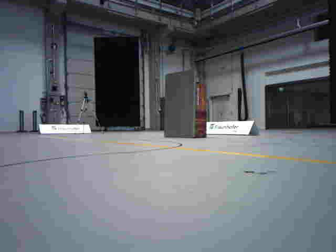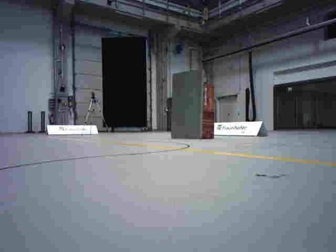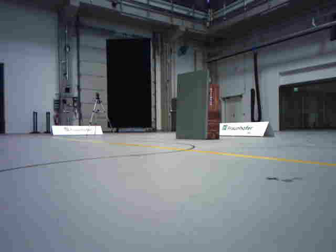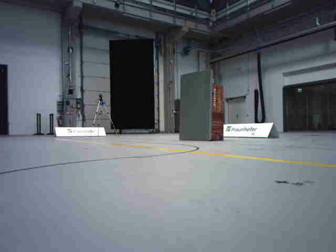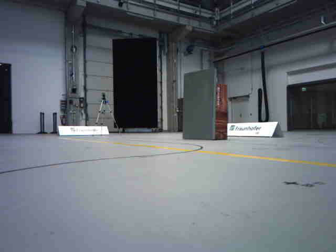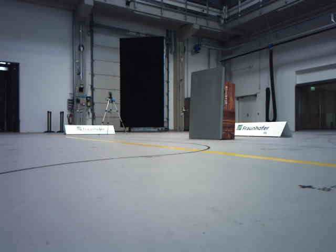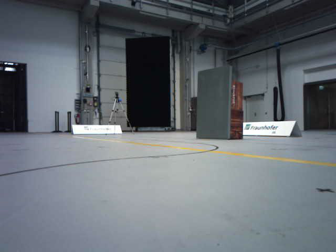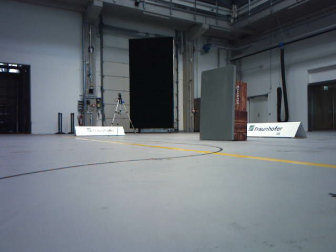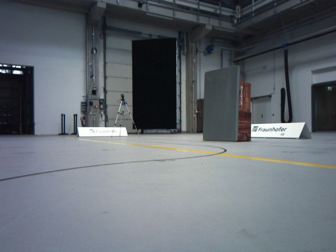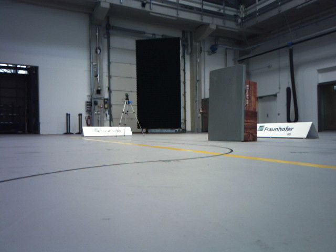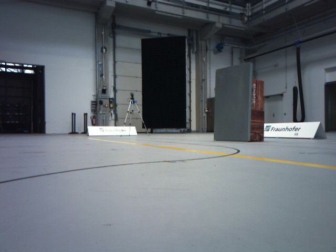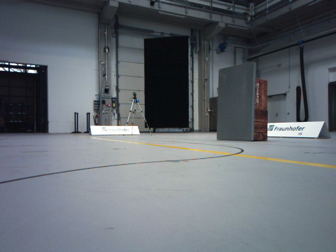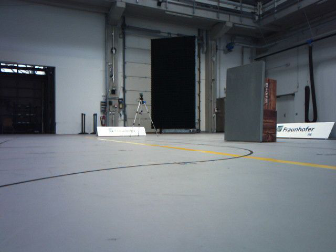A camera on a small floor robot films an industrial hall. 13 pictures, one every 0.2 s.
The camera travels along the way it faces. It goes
forward.
0.0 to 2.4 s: The camera pans to its left, which is counterclockwise from overhead, by about 10 degrees. It travels forward, about 0.5 m, so what stands in front looms larger.
The film runs forward here.
